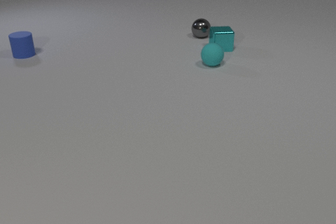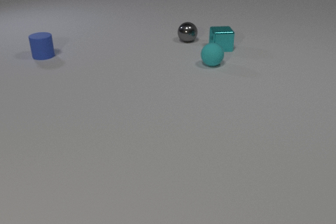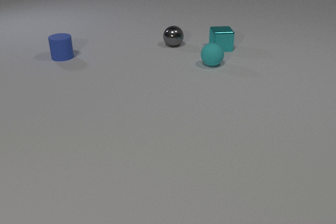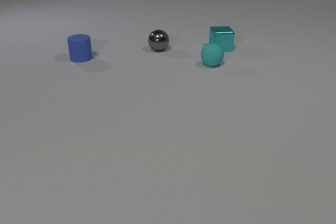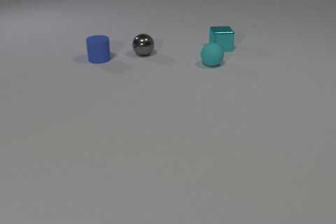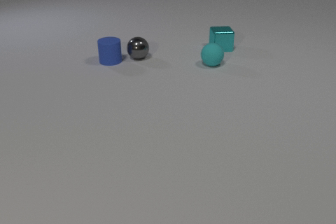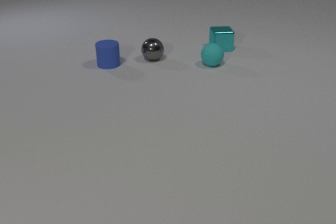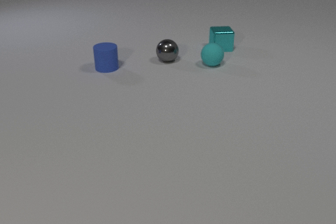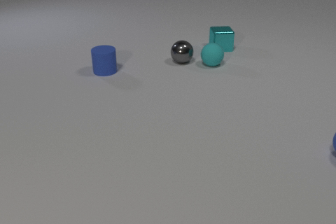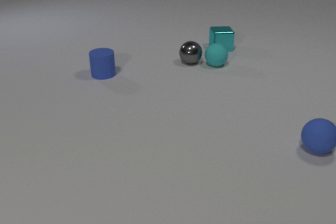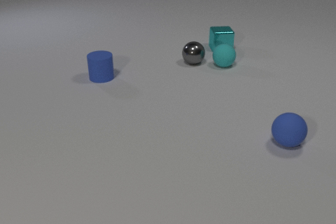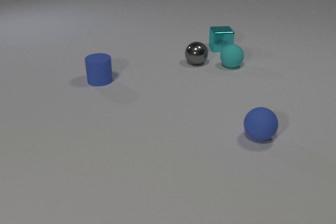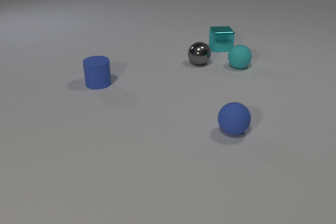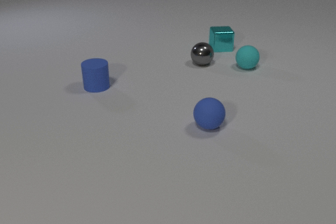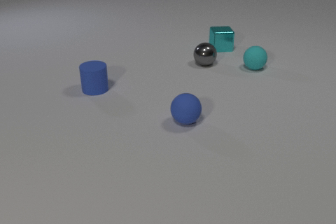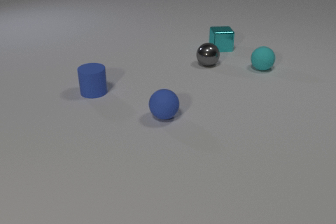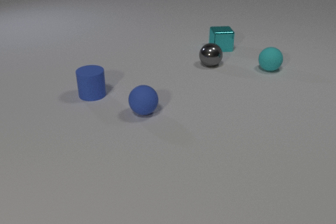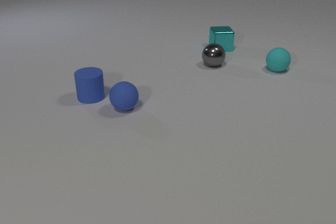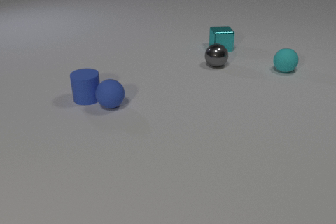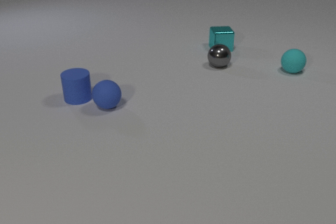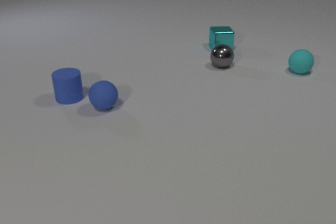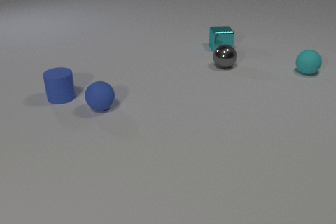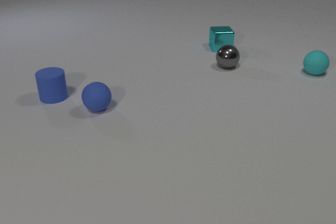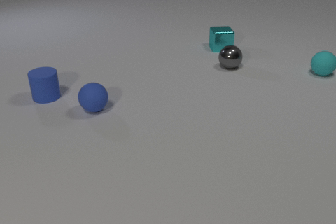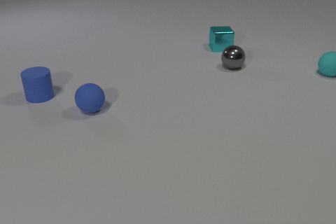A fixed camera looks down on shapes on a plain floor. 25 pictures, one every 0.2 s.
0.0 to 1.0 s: The blue rubber cylinder slides to the right and toward the camera. The gray metal sphere rolls to the left and toward the camera. The blue rubber cylinder and the gray metal sphere collide.
1.0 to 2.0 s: The blue rubber cylinder slides toward the camera. The gray metal sphere rolls to the right. The cyan rubber sphere rolls to the right. The blue rubber sphere comes in at the right edge, rolls to the left. The gray metal sphere and the cyan rubber sphere collide.
2.0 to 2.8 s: The blue rubber cylinder slides toward the camera. The gray metal sphere rolls to the right. The cyan rubber sphere rolls to the right. The blue rubber sphere rolls to the left.
2.8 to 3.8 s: The blue rubber cylinder slides to the left and toward the camera. The gray metal sphere rolls to the right. The cyan rubber sphere rolls to the right. The blue rubber sphere rolls to the left and away from the camera. The blue rubber cylinder and the blue rubber sphere collide.
3.8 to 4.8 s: The blue rubber cylinder slides to the left. The gray metal sphere rolls to the right. The cyan rubber sphere rolls to the right. The blue rubber sphere rolls to the left.
What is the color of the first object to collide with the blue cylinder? gray.
How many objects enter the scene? 1.
How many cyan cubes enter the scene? 0.
